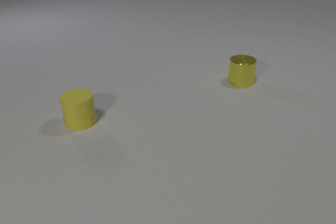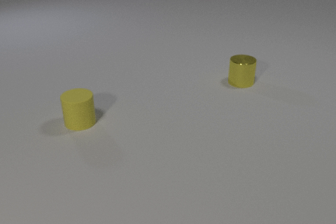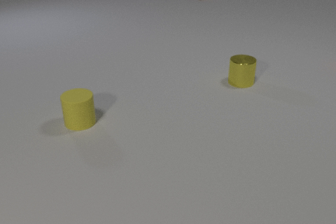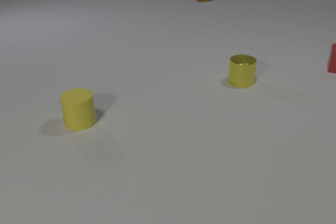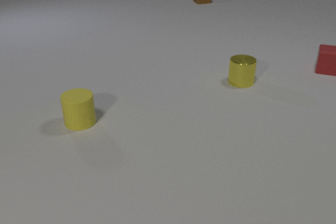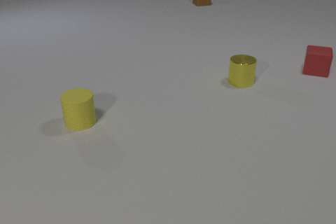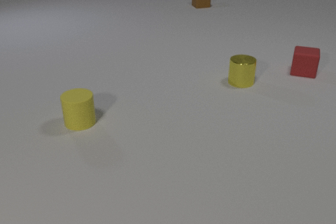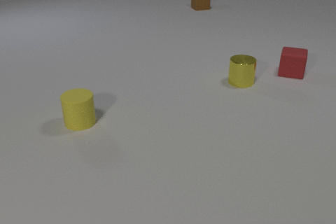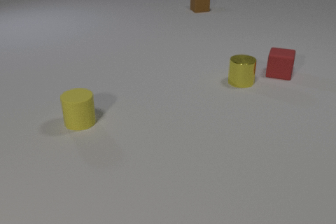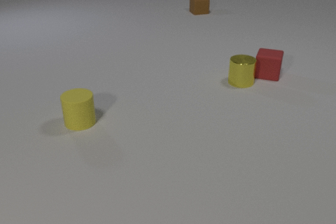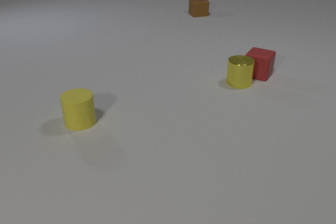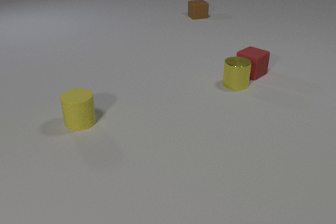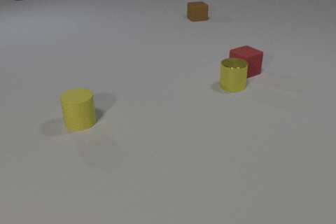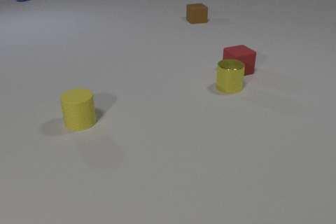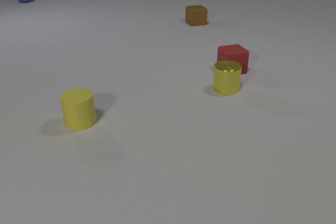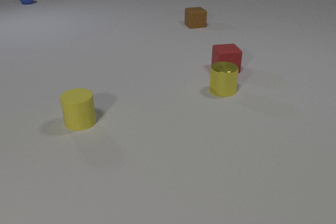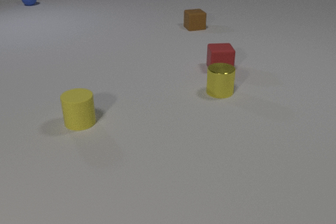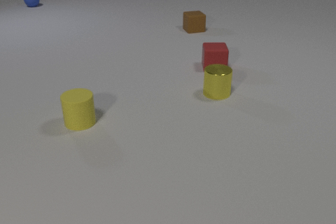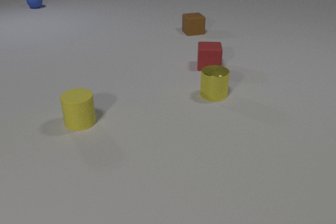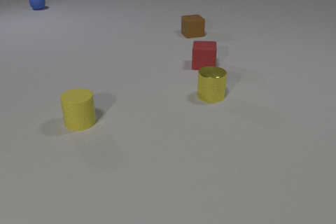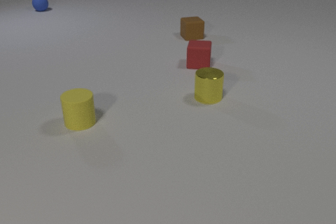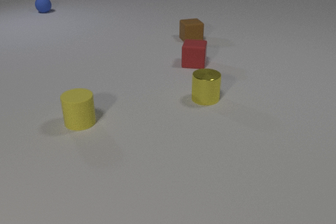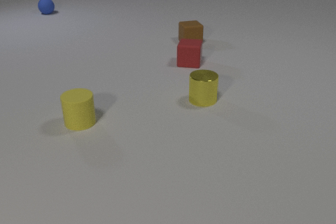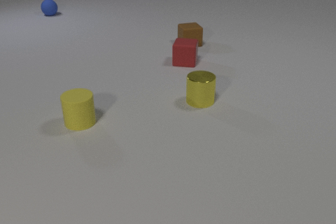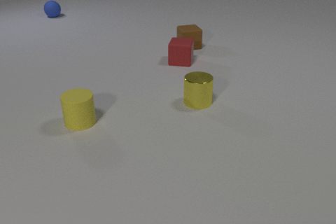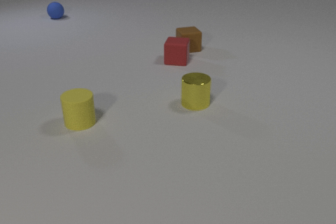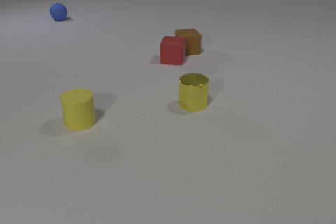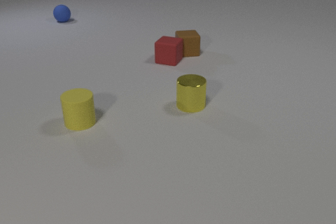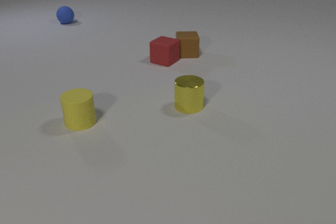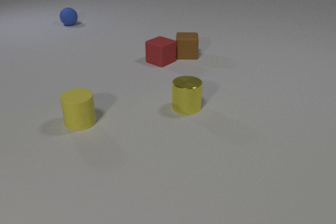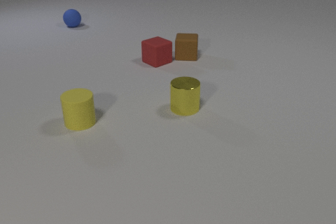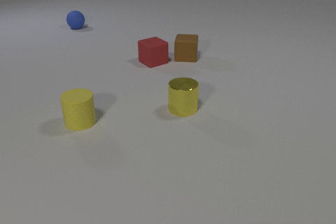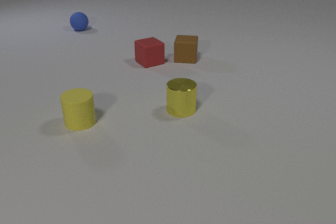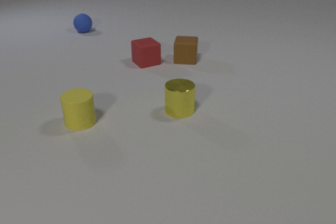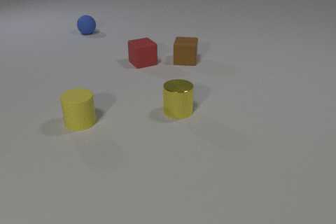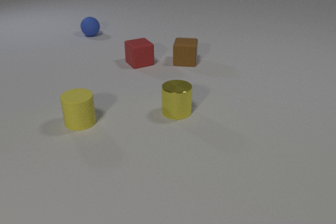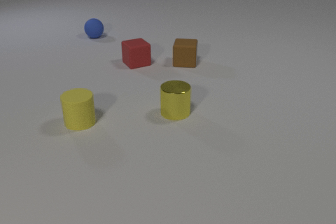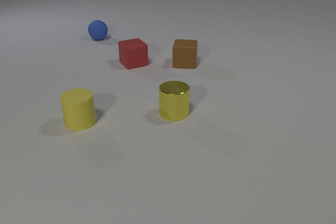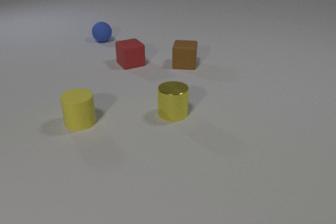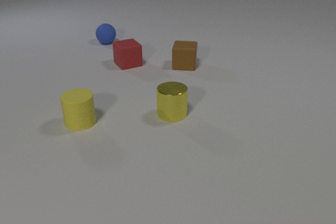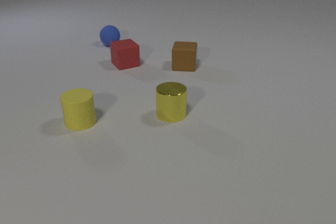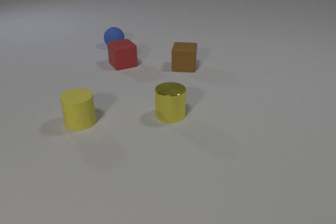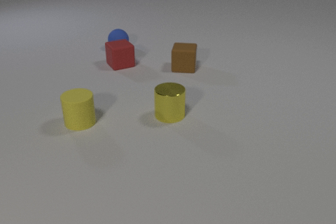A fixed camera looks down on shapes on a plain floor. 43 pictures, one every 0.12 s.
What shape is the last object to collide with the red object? cube.
Are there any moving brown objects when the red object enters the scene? yes.
How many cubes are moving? 2.
0.00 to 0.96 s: The red rubber cube comes in at the right edge, slides to the left and toward the camera. The brown rubber cube comes in at the top edge, slides toward the camera.
0.96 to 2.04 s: The red rubber cube slides to the left, spins so that its near face slides to the left, clockwise seen from above. The yellow metal cylinder slides toward the camera and to the left. The blue rubber sphere comes in at the top edge, rolls toward the camera. The brown rubber cube slides toward the camera. The red rubber cube and the yellow metal cylinder collide.
2.04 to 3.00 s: The red rubber cube slides to the left. The yellow metal cylinder slides toward the camera and to the left. The blue rubber sphere rolls toward the camera and to the right. The brown rubber cube slides toward the camera.
3.00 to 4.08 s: The red rubber cube slides to the left, spins clockwise seen from above by about 45 degrees, its near face sliding to the left. The yellow metal cylinder slides toward the camera and to the left. The blue rubber sphere rolls toward the camera and to the right. The brown rubber cube slides toward the camera, spins so that its near face slides to the left, clockwise seen from above. The red rubber cube and the brown rubber cube collide.
4.08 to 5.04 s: The red rubber cube slides to the left. The yellow metal cylinder slides to the left and toward the camera. The blue rubber sphere rolls toward the camera and to the right. The brown rubber cube slides toward the camera.
